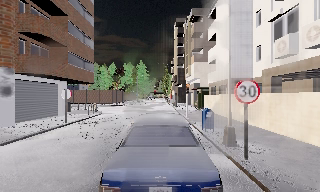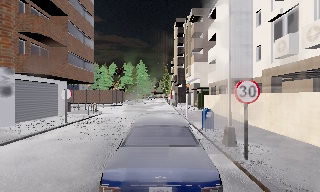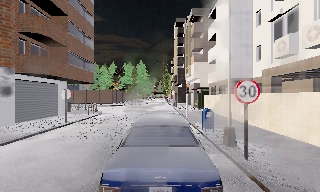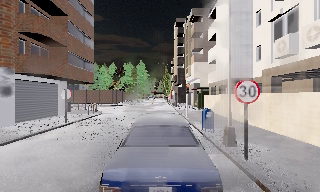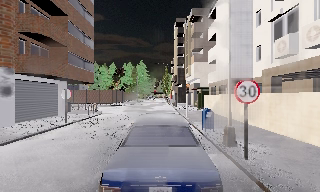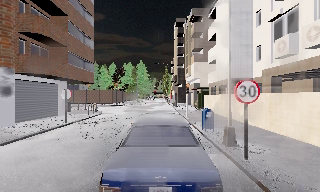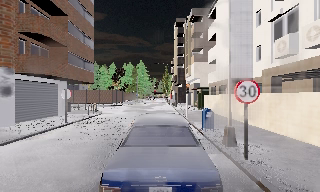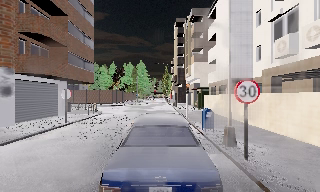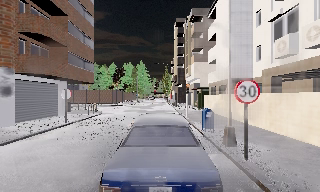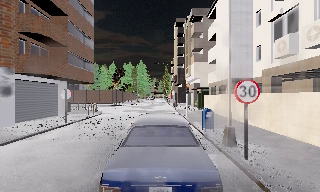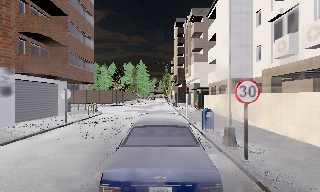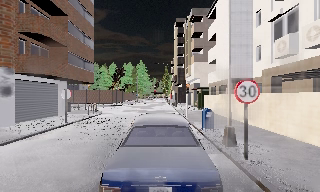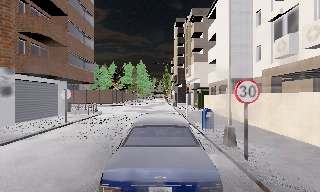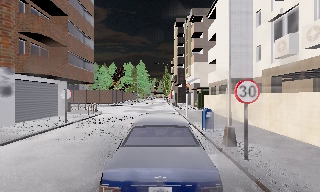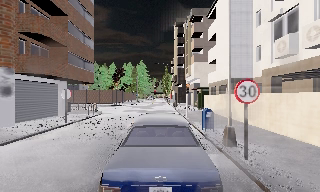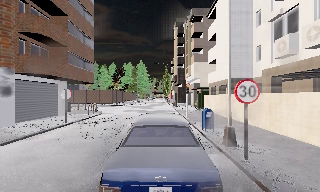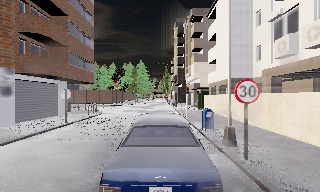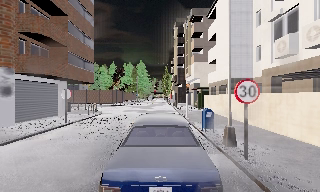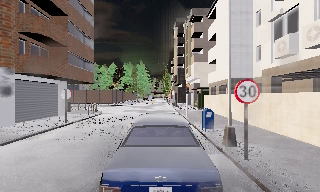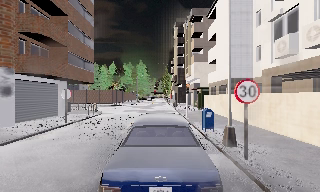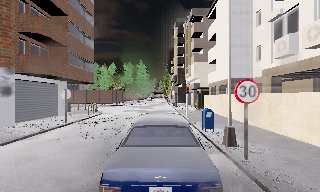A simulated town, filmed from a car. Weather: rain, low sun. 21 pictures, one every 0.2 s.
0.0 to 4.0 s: The camera keeps its place and its aim.
The film runs forward here.
